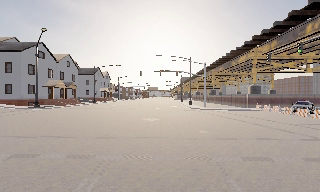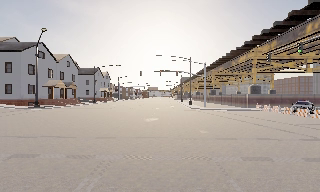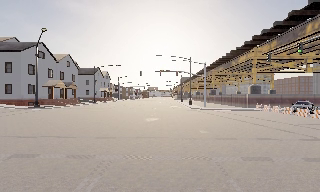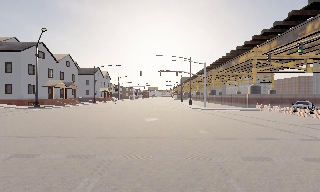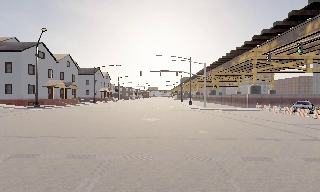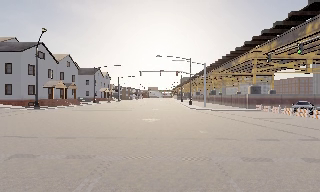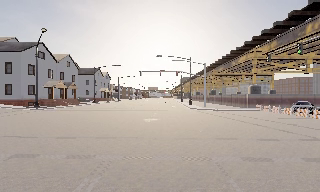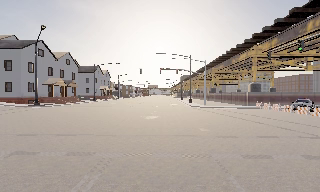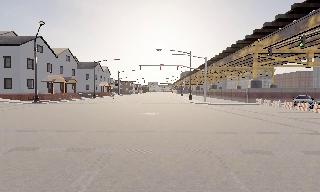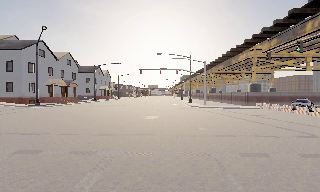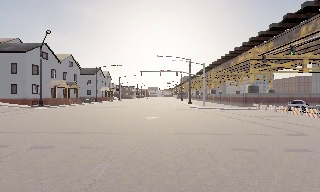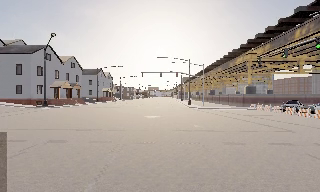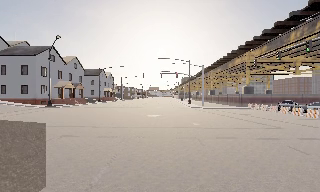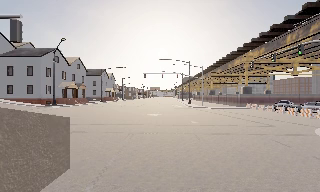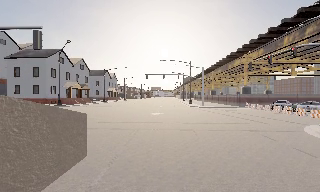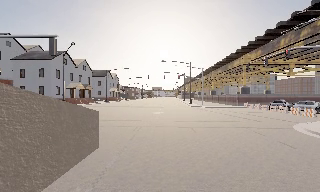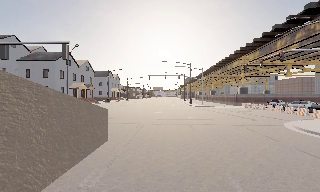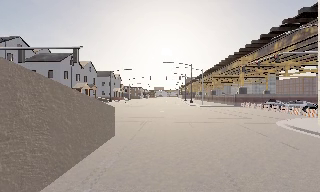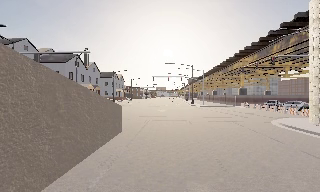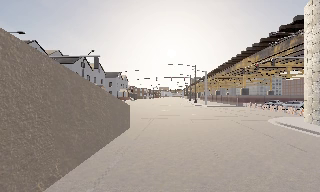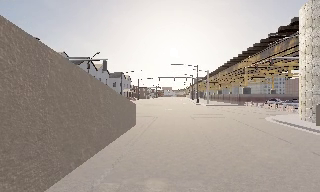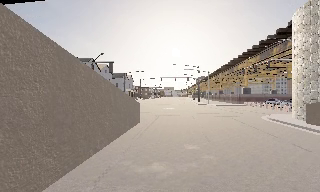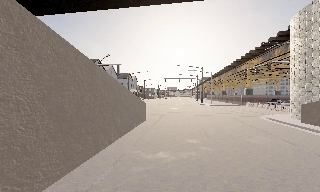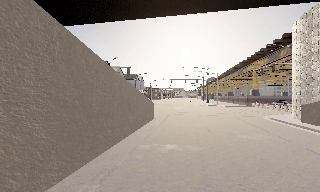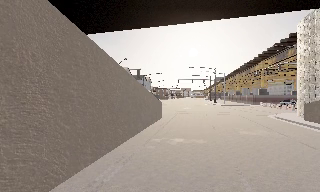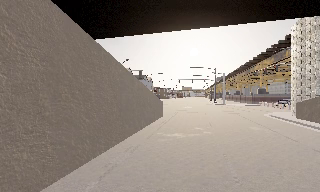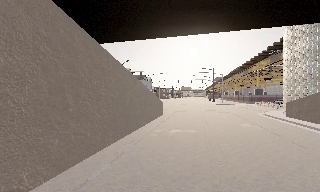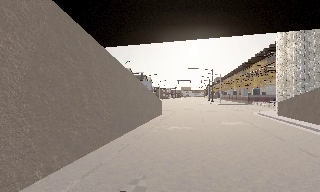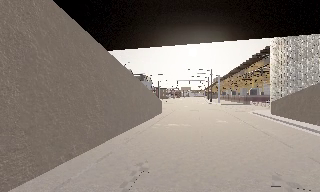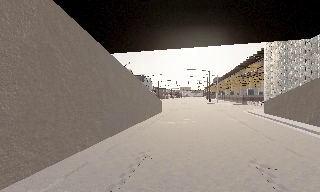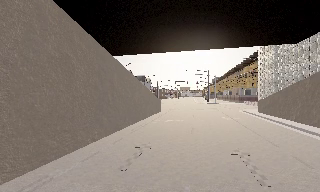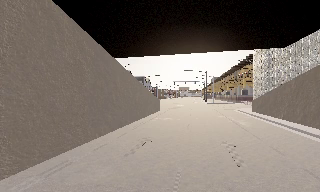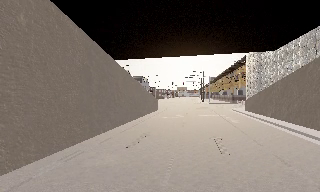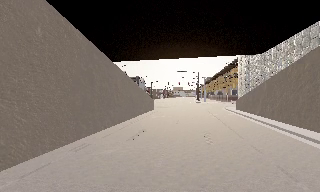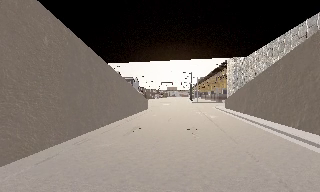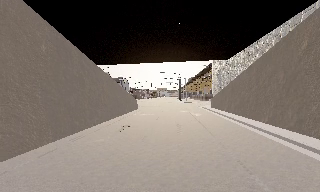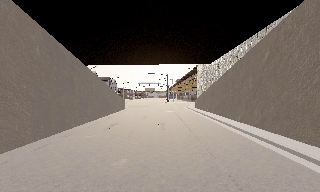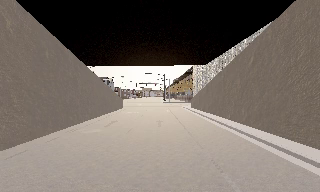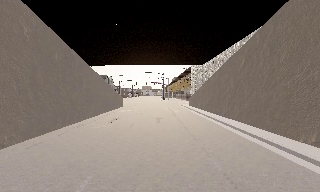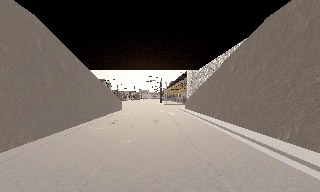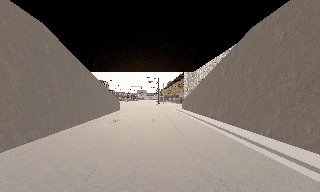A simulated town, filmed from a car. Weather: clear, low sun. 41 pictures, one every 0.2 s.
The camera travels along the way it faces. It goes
backward.
0.0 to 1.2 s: The camera keeps its place and its aim.
1.2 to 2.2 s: The camera travels backward, about 1.5 m, so what stands in front gets smaller. It gains speed.
2.2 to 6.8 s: The camera travels backward, about 25 m, so what stands in front gets smaller.
6.8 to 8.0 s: The camera pans to its right, which is clockwise from overhead, by about 10 degrees. It travels backward, about 6 m, so what stands in front gets smaller.
The film runs backward here.
